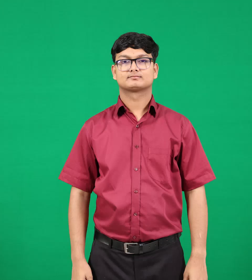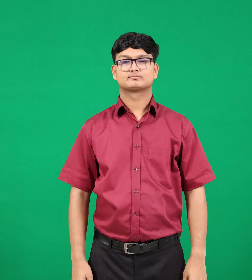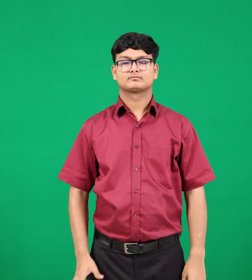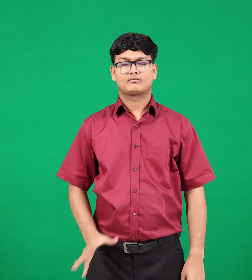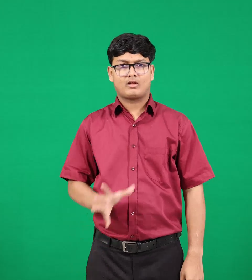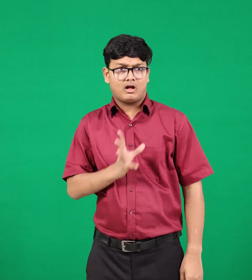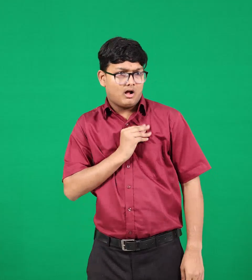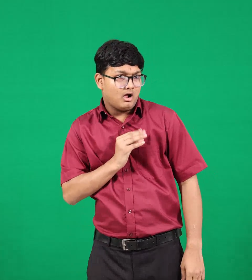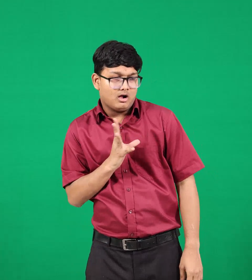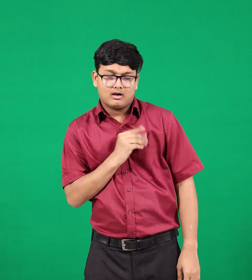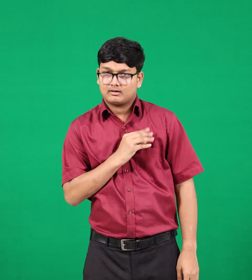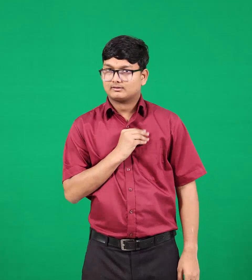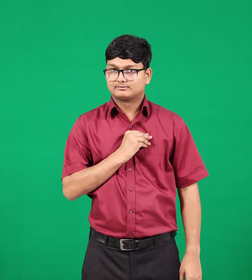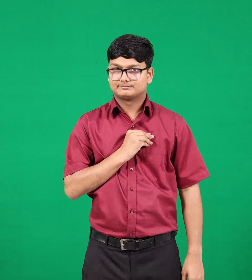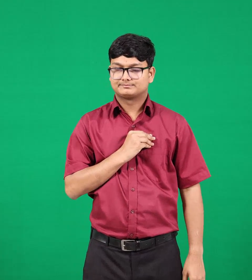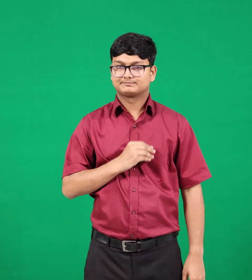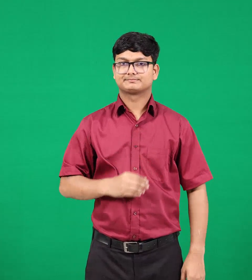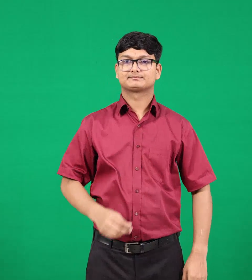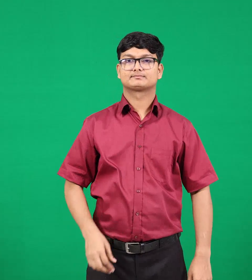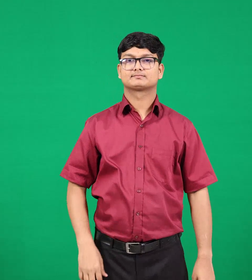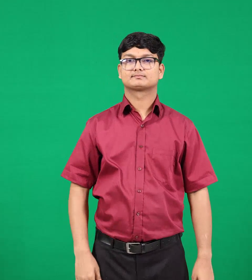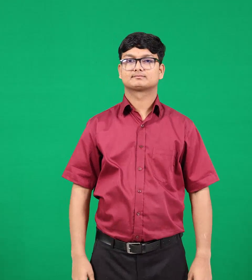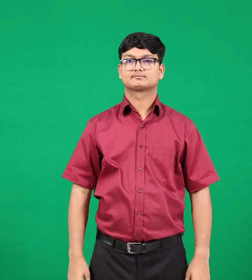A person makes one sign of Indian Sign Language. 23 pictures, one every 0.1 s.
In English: fright
